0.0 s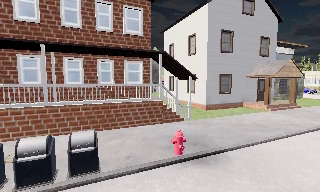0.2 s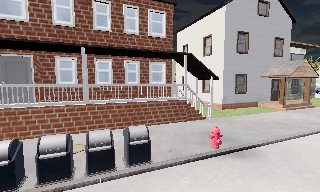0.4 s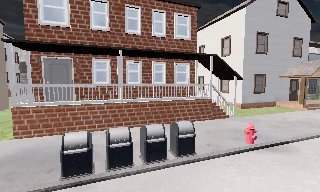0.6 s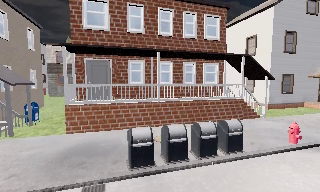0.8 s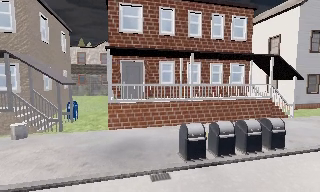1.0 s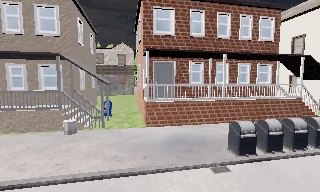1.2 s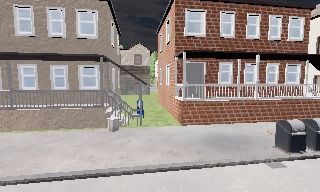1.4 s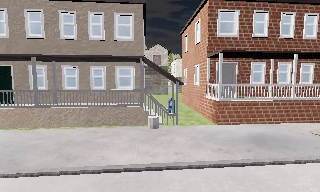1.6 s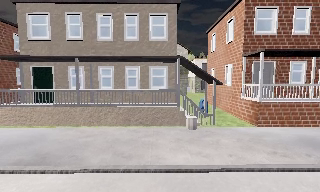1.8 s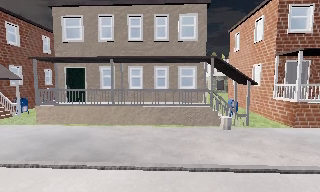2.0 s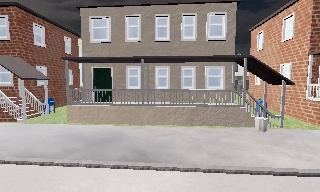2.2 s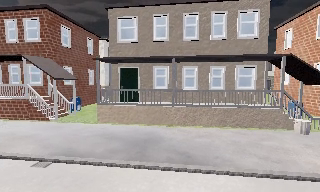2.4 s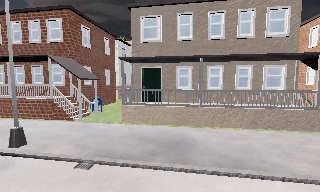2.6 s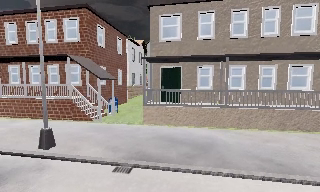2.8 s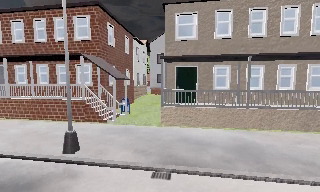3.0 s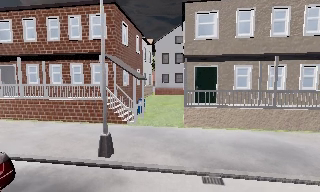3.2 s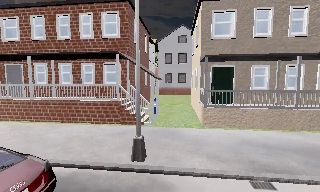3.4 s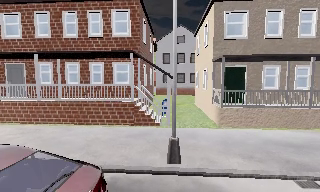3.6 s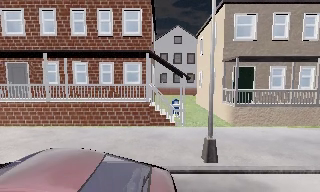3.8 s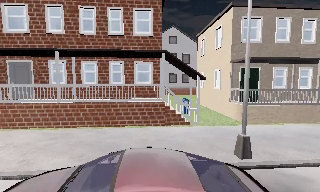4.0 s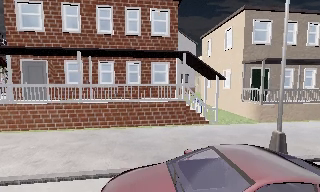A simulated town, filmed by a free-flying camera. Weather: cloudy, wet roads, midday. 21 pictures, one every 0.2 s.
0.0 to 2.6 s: The camera swings to its left by about 35 degrees, and the scene slides to the right. It travels to its left, about 17 m, so close, fixed things drift to the right.
2.6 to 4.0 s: The camera pans to its right, which is clockwise from overhead, by about 20 degrees. It travels to its left, about 9 m, so close, fixed things drift to the right.
The film runs backward here.
